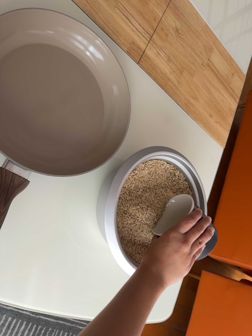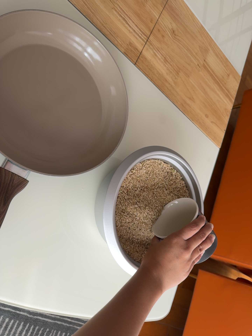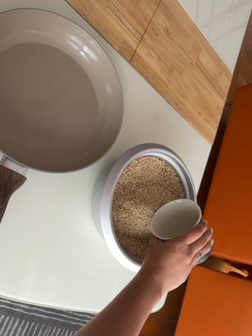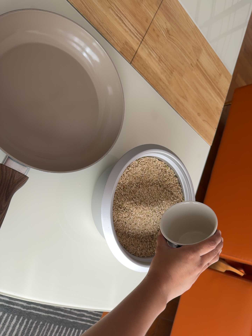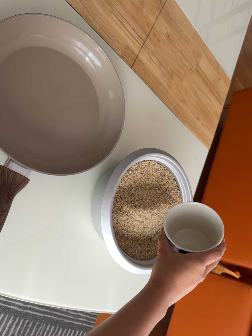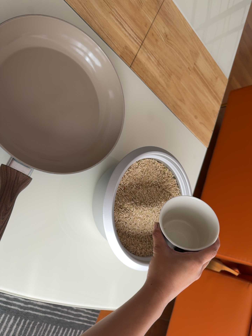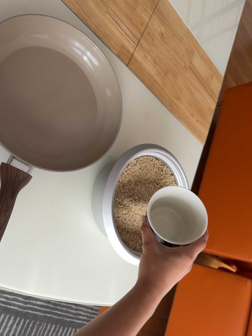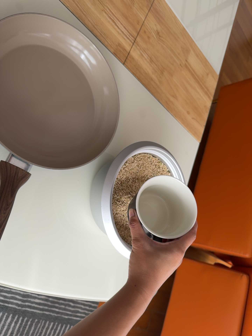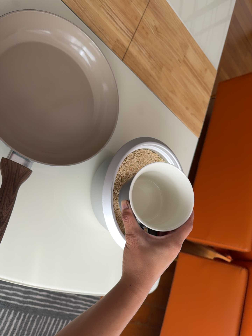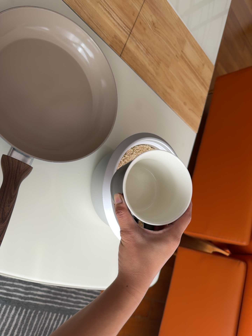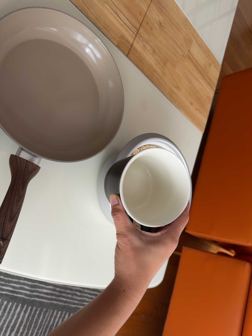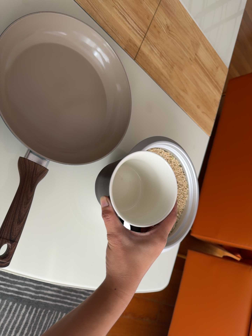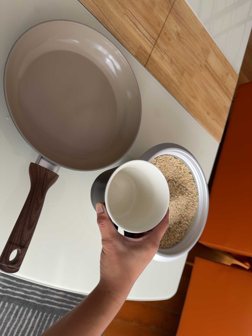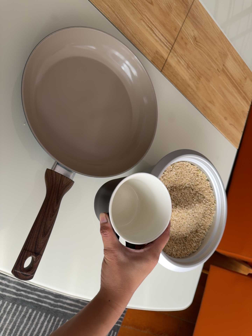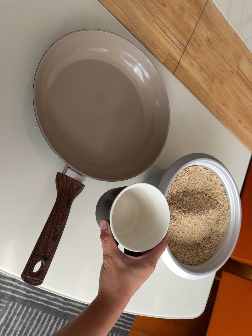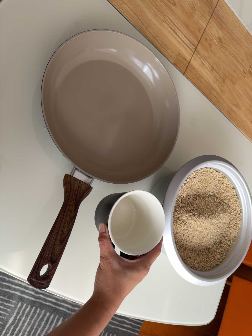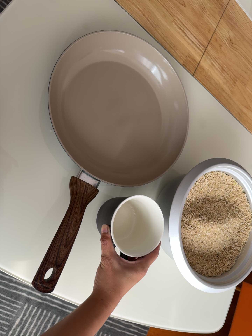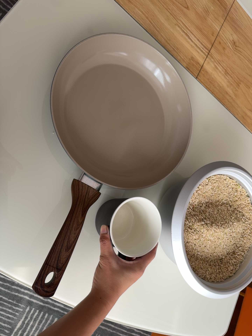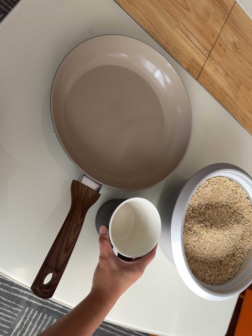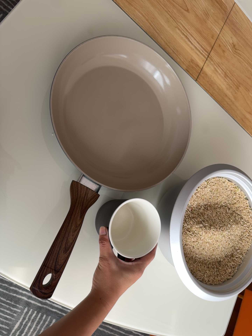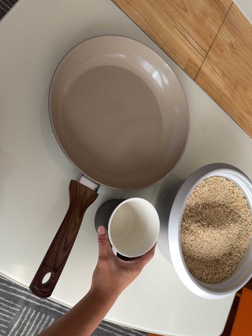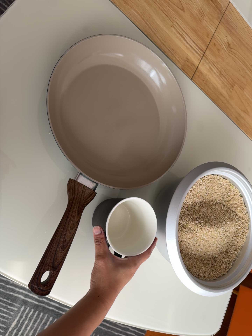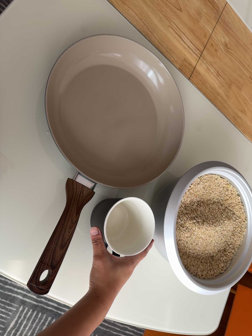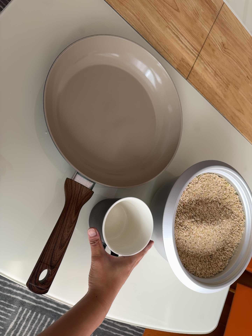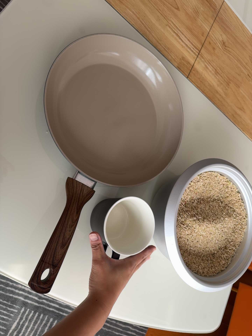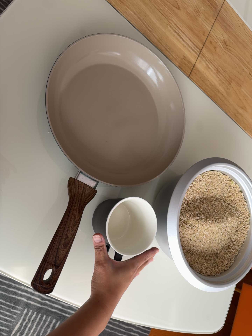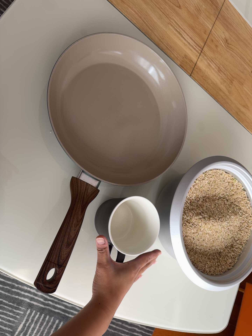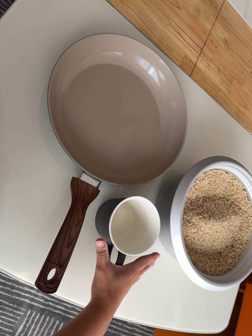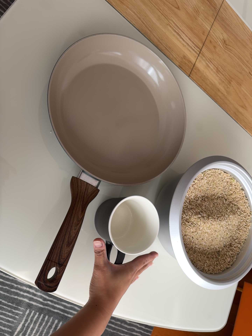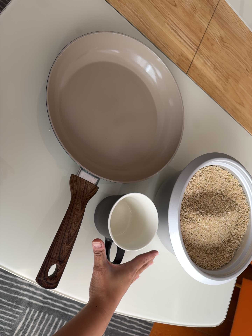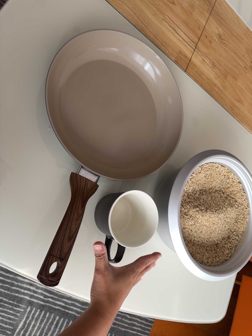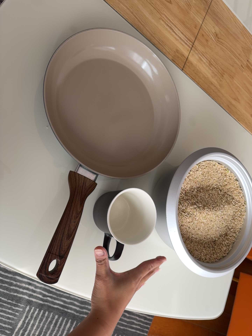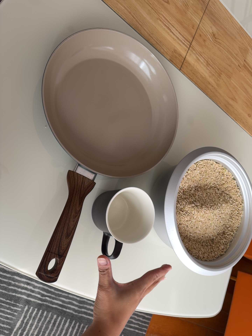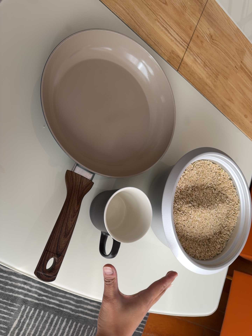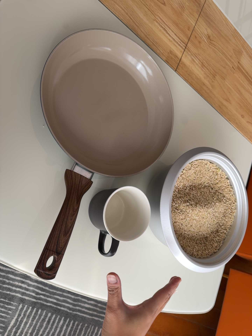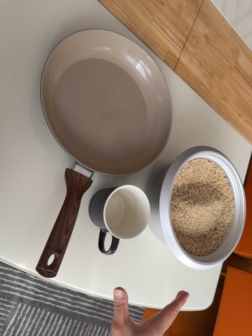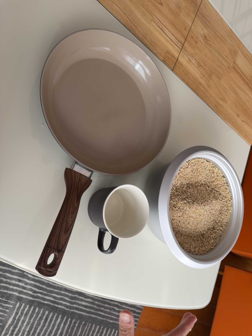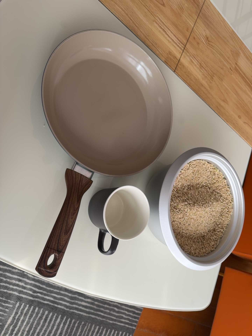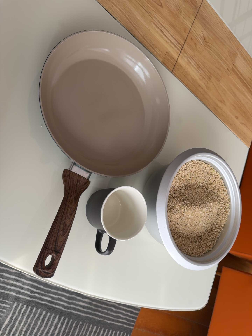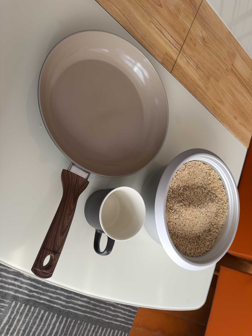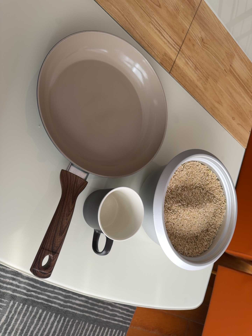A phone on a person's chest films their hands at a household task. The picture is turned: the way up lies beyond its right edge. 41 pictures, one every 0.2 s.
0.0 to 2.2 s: The camera travels backward, about 8 cm, so what stands in front gets smaller.
2.2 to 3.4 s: The scene slides to the right, as the camera pans about 10 degrees to its left.
3.4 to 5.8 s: The camera shifts only a little, or ends up much as it began.
5.8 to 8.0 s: The camera shifts only a little, or ends up much as it began.
The film runs backward here.
